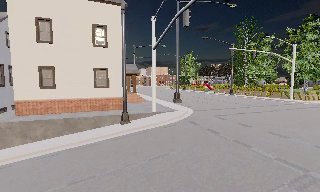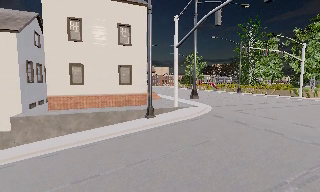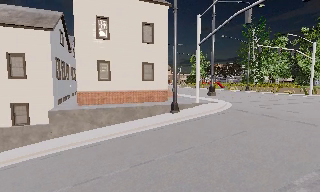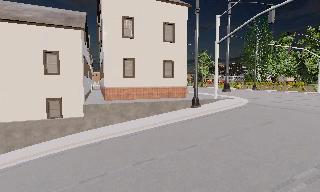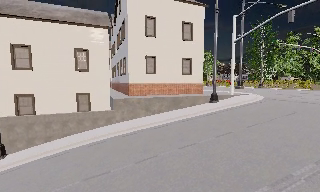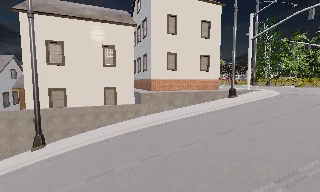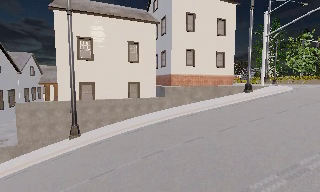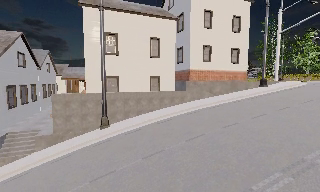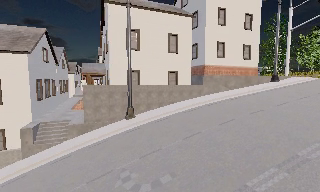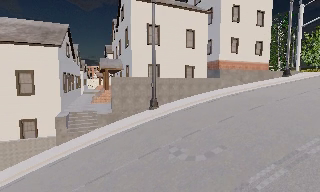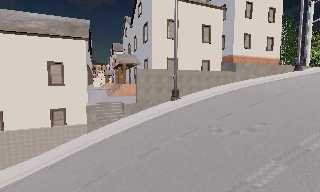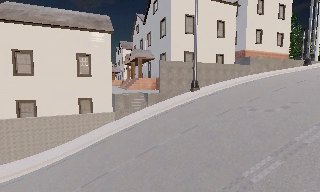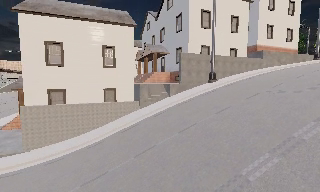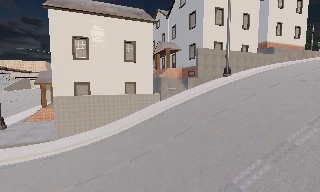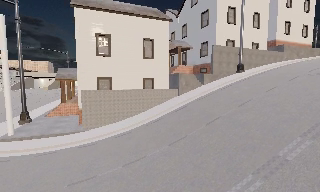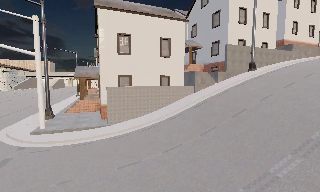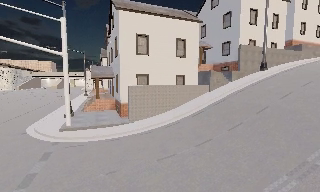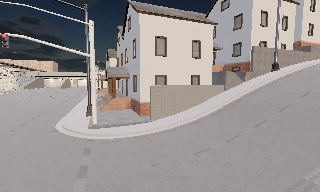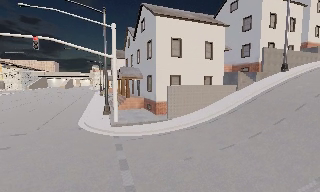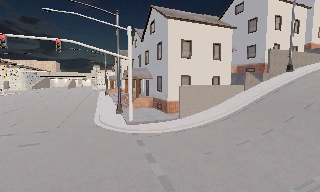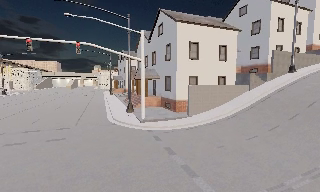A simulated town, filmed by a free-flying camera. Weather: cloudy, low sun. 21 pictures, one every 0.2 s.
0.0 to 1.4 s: The camera travels to its left, about 15 m, so close, fixed things drift to the right.
1.4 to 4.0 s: The camera travels to its left and backward, about 25 m, so close, fixed things drift to the right.
The film runs backward here.
